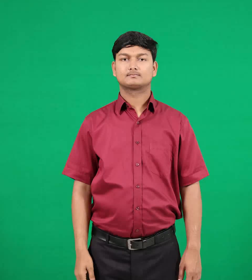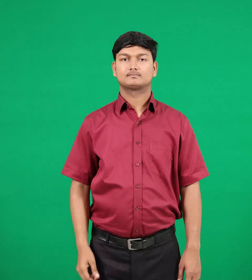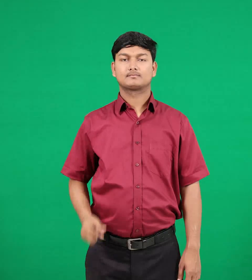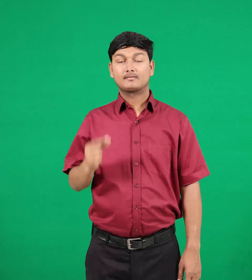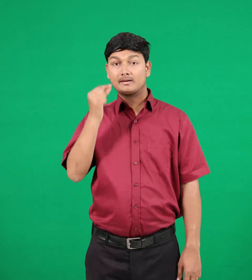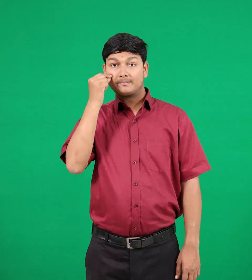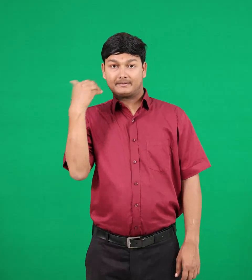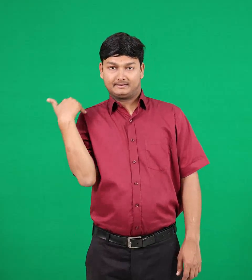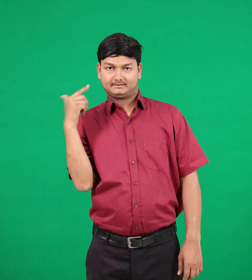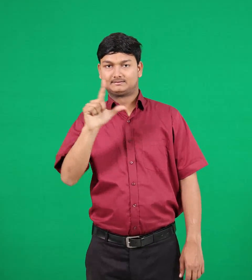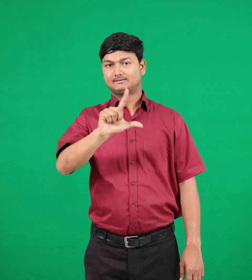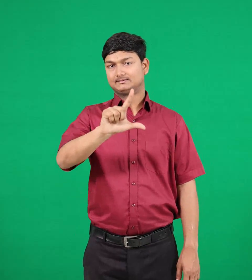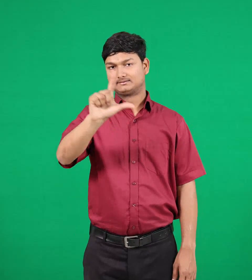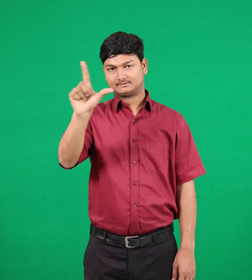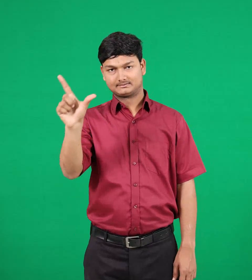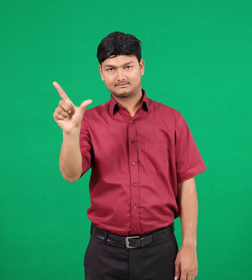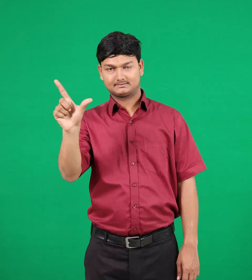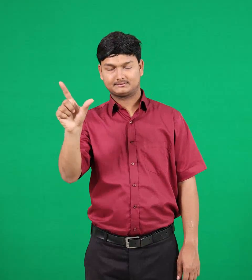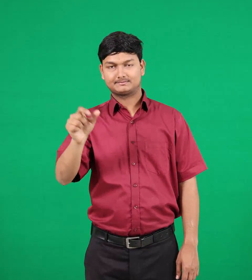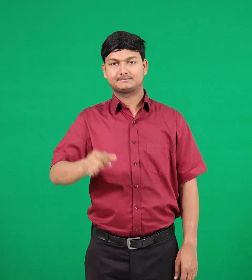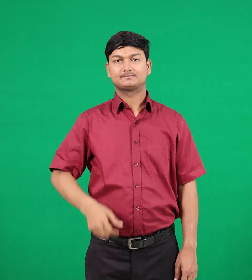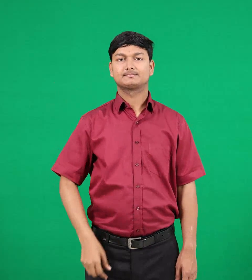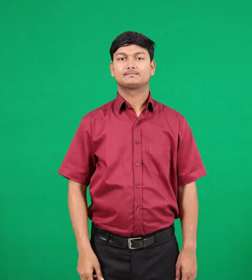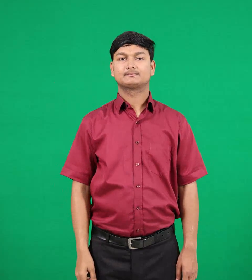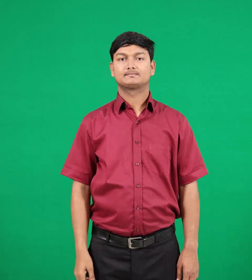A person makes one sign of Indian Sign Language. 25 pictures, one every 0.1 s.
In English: brother-in-law
